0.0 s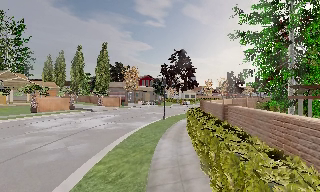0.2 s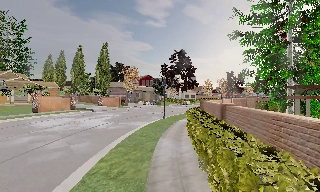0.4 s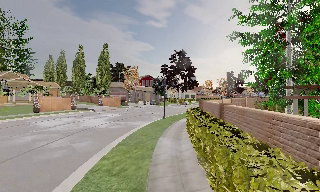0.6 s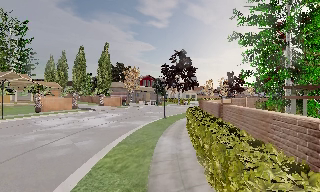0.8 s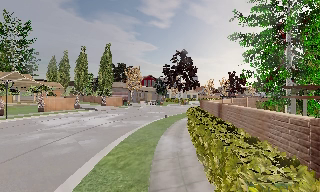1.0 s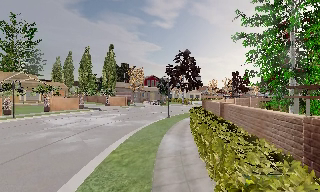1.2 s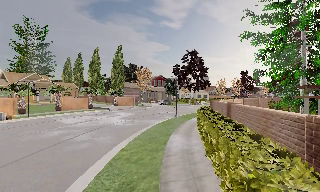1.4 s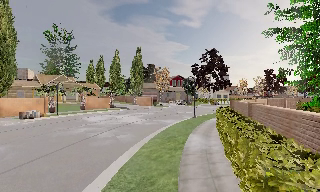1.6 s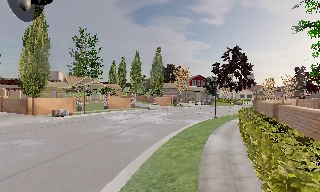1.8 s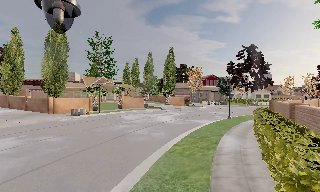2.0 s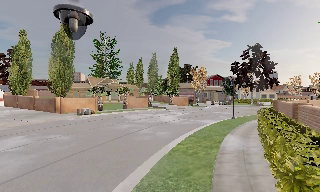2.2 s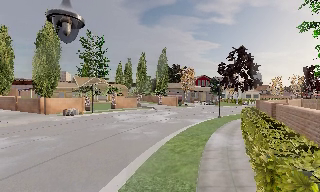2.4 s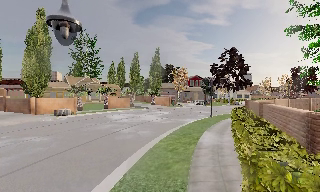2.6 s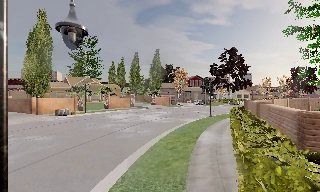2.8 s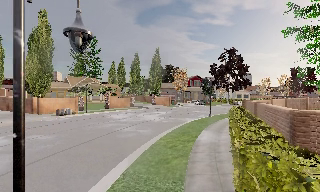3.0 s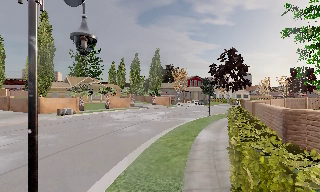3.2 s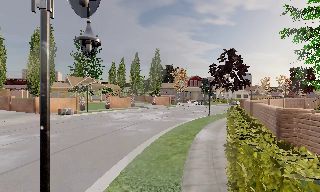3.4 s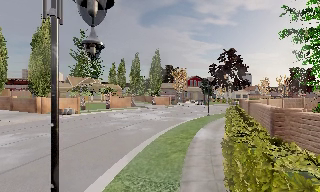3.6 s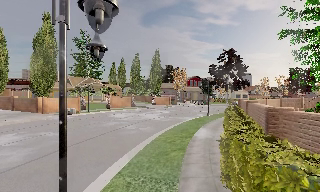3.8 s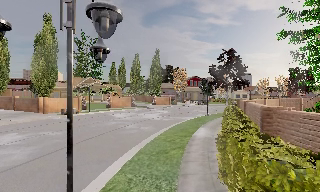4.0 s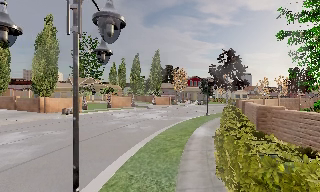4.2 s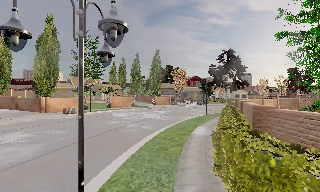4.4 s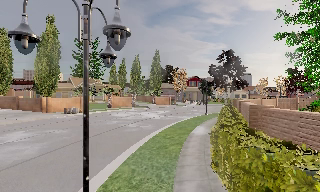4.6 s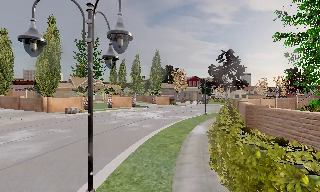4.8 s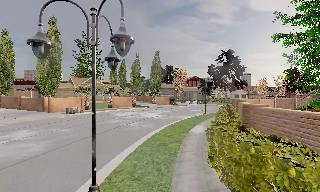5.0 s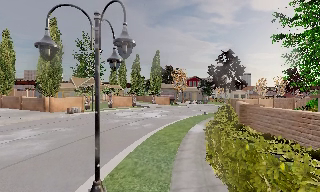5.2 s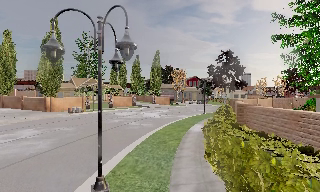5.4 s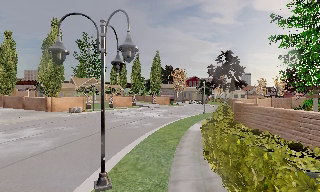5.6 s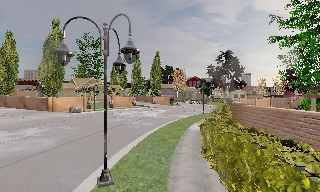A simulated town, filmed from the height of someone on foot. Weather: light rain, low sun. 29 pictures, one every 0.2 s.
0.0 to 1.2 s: The camera travels backward, about 1 m, so what stands in front gets smaller.
1.2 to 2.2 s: The camera swings to its left by about 15 degrees, and the scene slides to the right. It travels backward, about 1 m, so what stands in front gets smaller.
2.2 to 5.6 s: The camera travels backward, about 3.5 m, so what stands in front gets smaller.
The film runs backward here.
